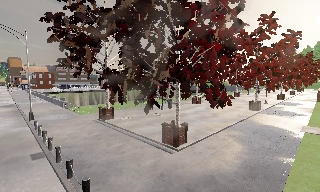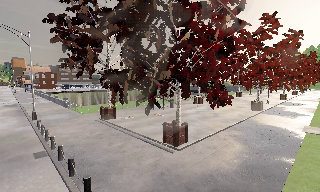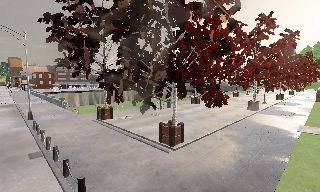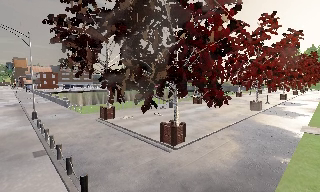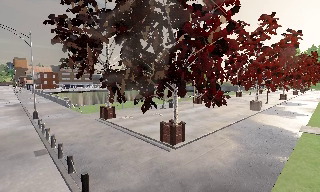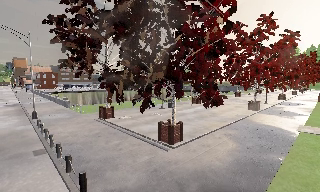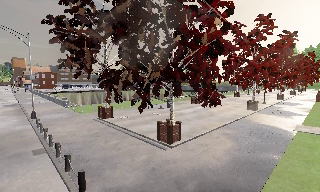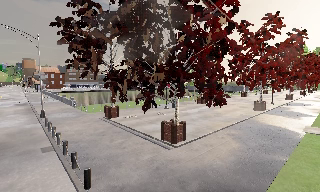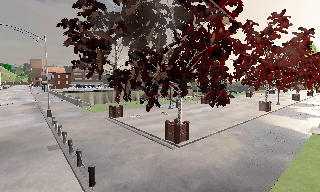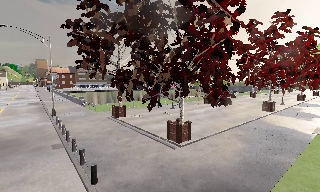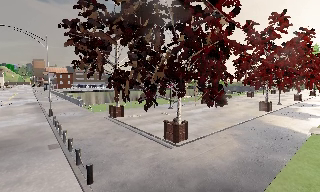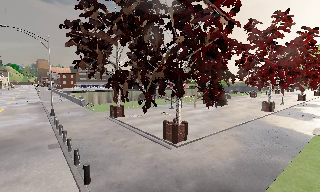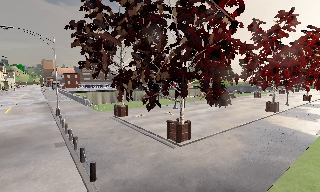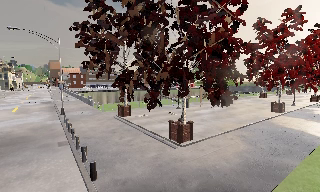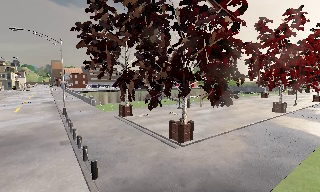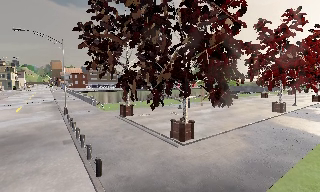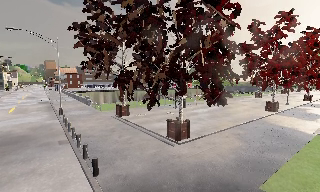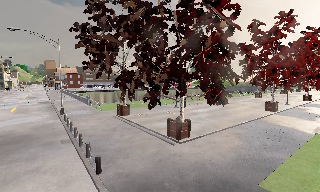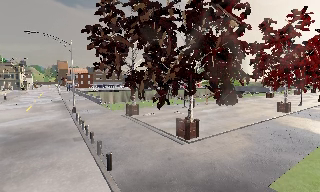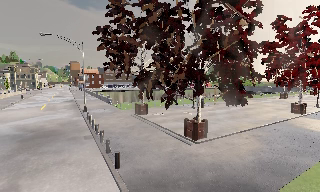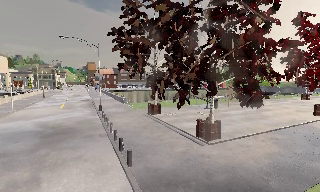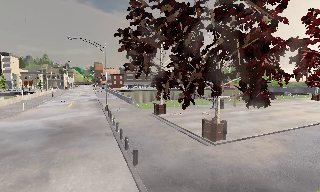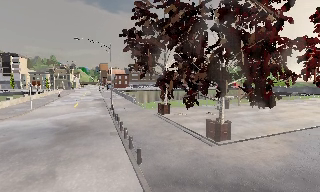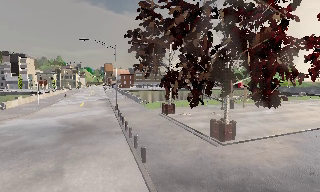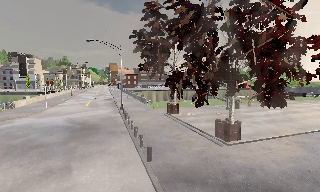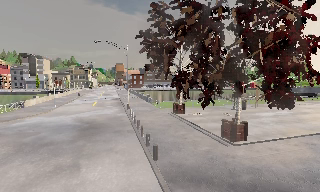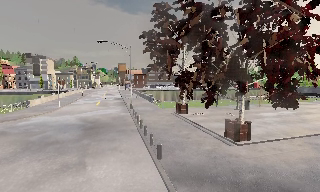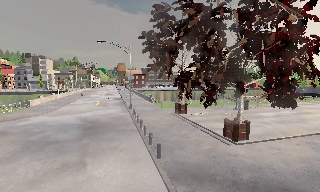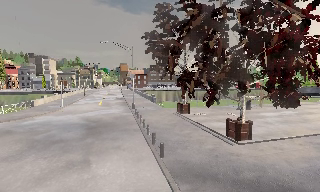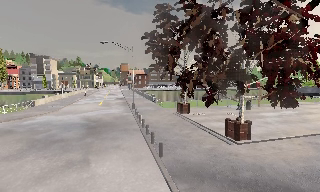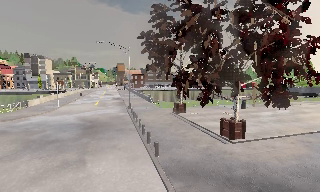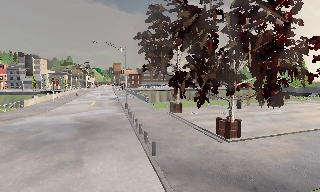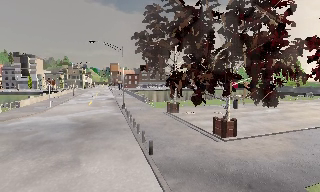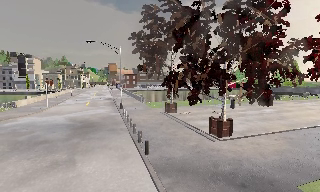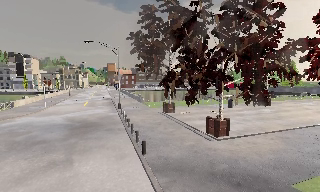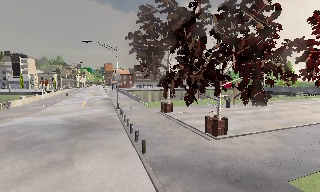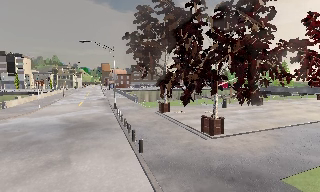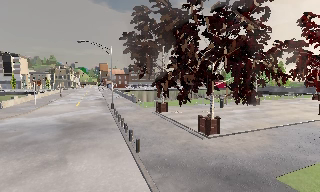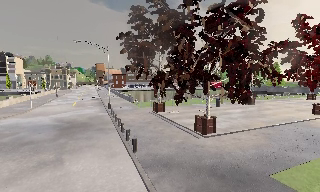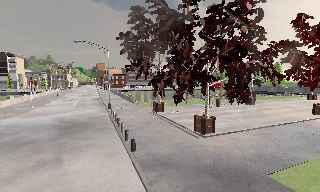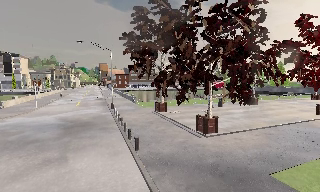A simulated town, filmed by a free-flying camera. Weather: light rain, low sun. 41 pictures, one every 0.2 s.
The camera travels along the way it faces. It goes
backward.
0.0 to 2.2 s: The camera travels to its right and backward, about 1 m.
2.2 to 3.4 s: The camera travels backward, about 0.5 m, so what stands in front gets smaller.
3.4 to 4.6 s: The scene slides to the right, as the camera pans about 15 degrees to its left.
4.6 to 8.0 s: The camera travels backward, about 1 m, so what stands in front gets smaller.
The film runs backward here.
